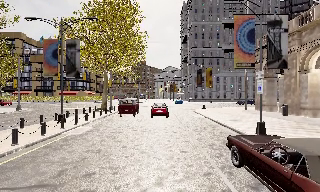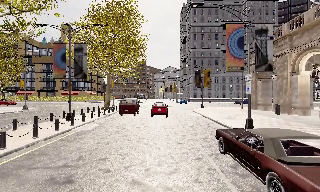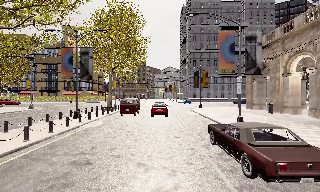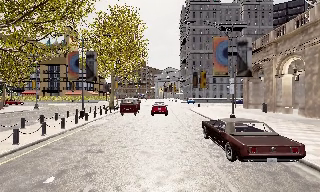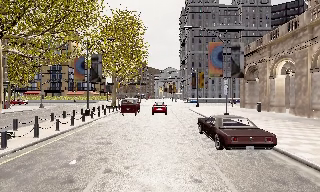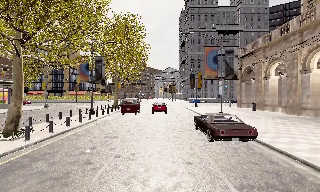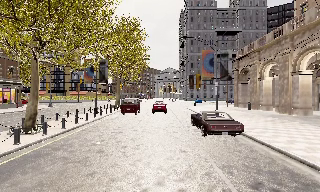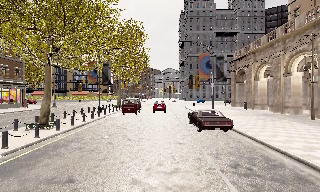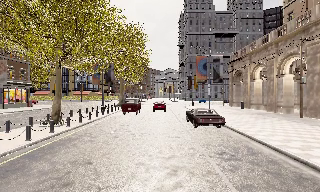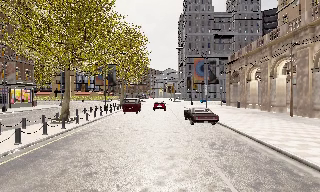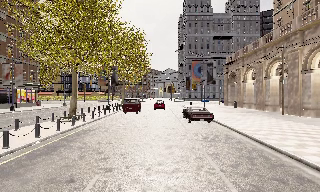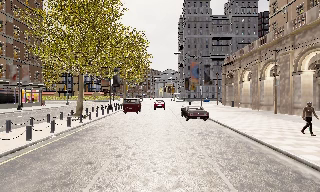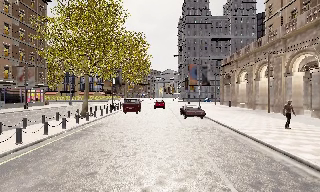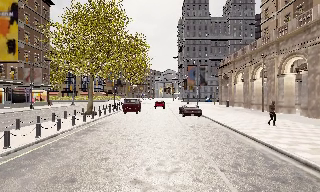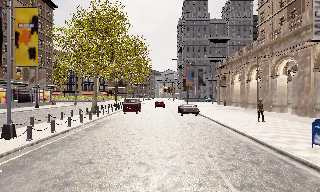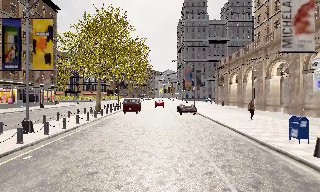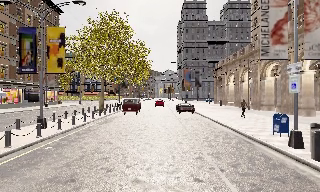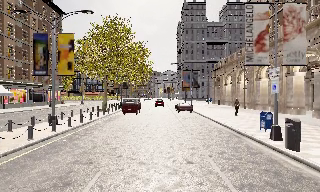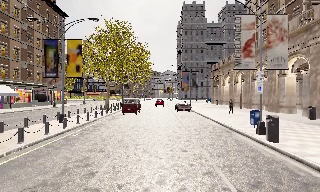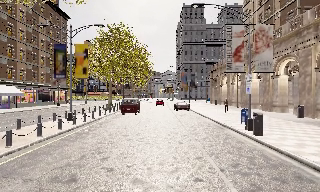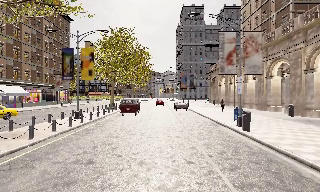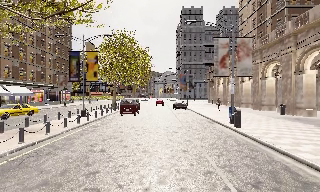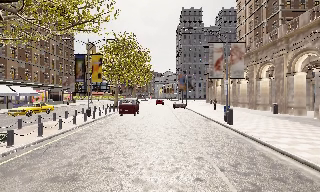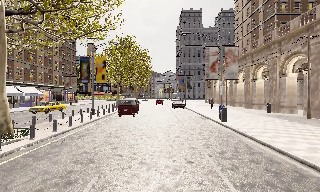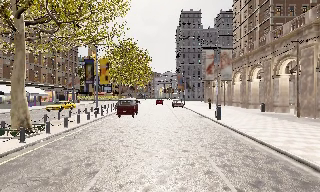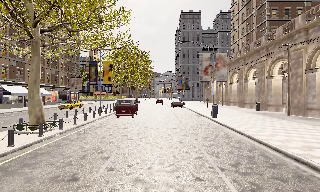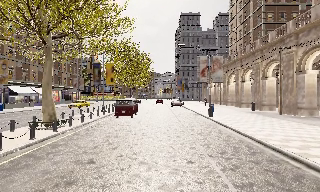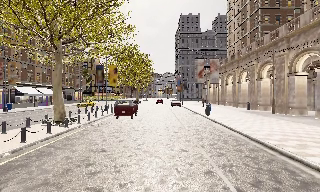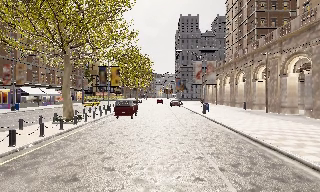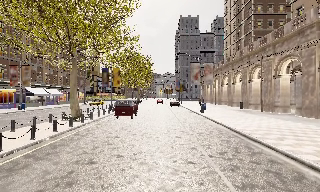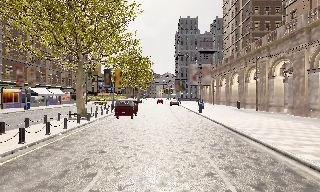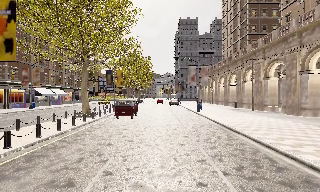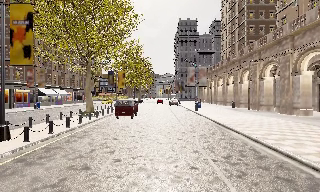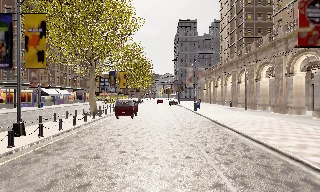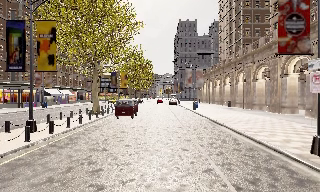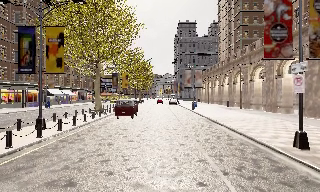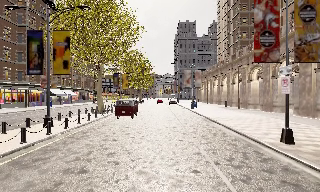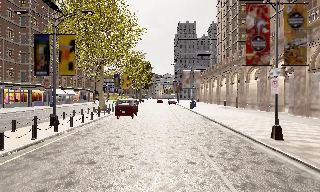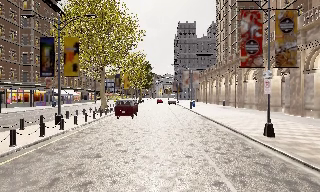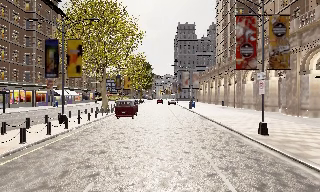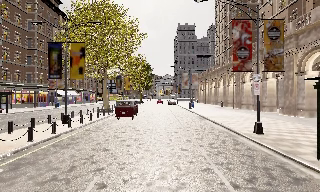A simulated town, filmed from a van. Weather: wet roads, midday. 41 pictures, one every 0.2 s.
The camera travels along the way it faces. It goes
backward.
0.0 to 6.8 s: The camera travels backward, about 35 m, so what stands in front gets smaller.
6.8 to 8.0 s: The camera travels backward, about 3.5 m, so what stands in front gets smaller. It loses speed.
The film runs backward here.
